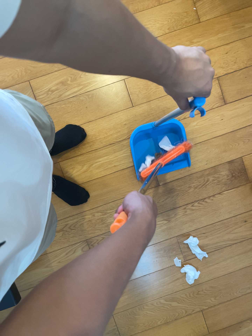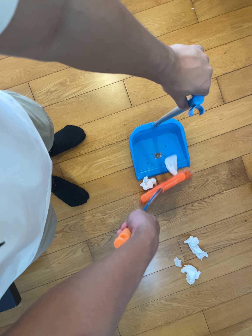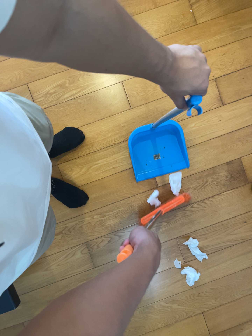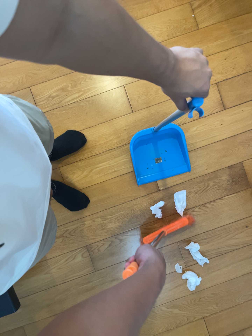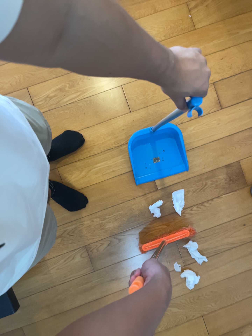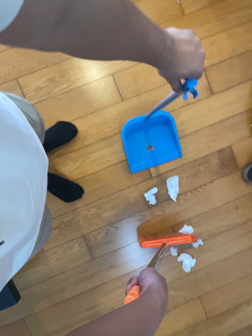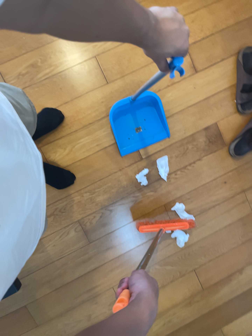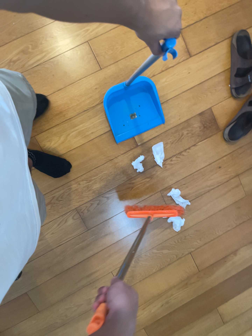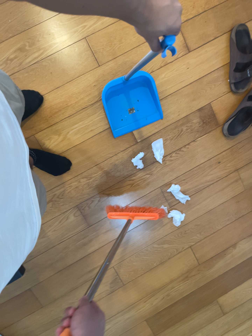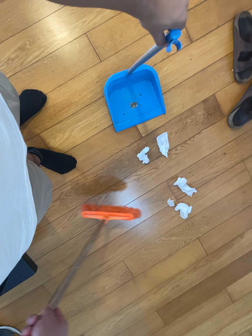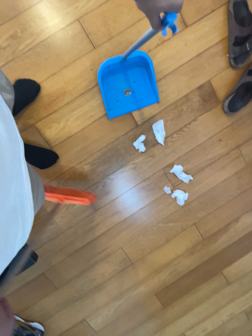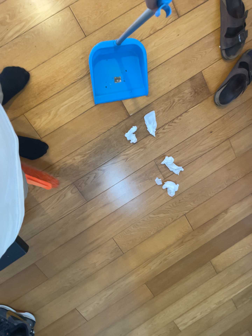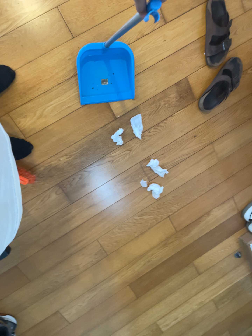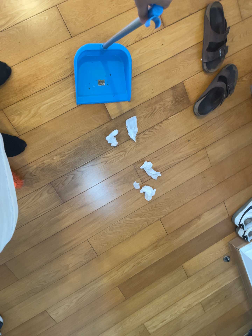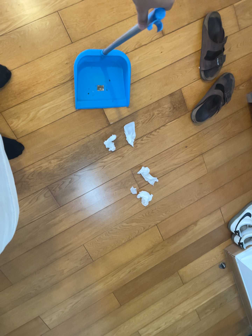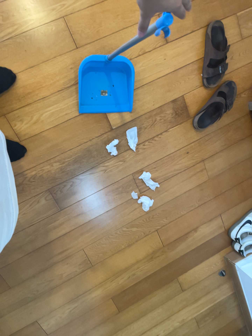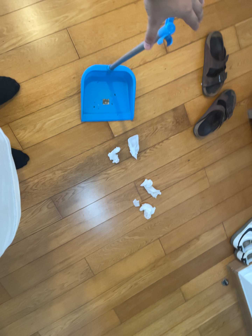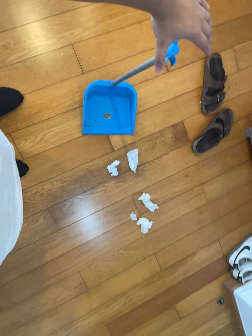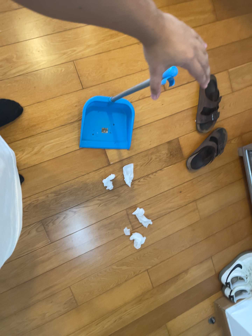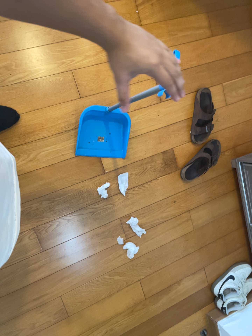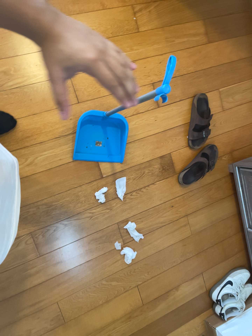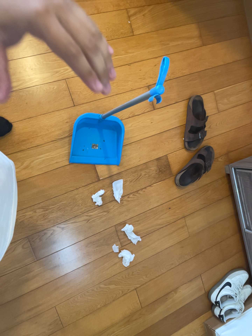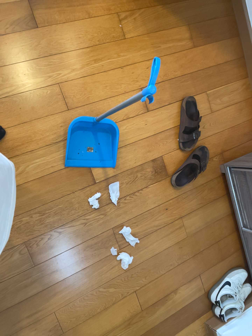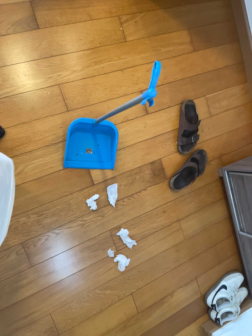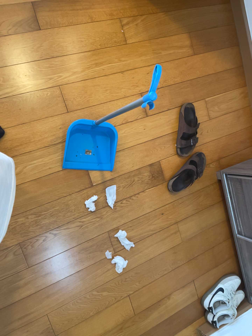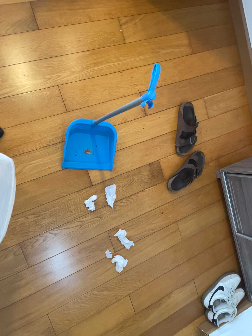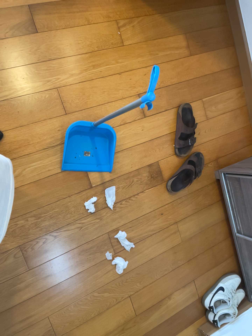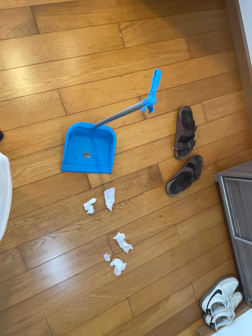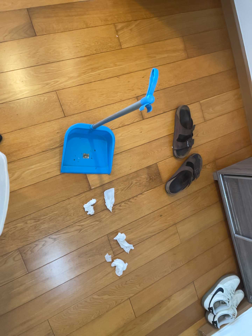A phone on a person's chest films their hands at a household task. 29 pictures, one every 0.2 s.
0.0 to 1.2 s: The camera shifts only a little, or ends up much as it began.
1.2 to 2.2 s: The camera's aim tips toward the bottom of its view by about 10 degrees, and the scene shifts upward.
2.2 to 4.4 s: The scene slides to the left, as the camera pans about 10 degrees to its right. It travels backward, about 8 cm, so what stands in front gets smaller. Its aim tips toward the top of its view by about 15 degrees, and the scene shifts downward.
4.4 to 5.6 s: The camera shifts only a little, or ends up much as it began.
The film runs backward here.
